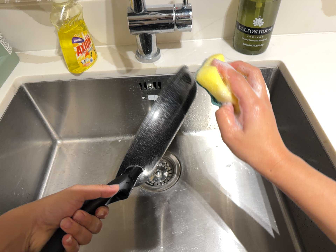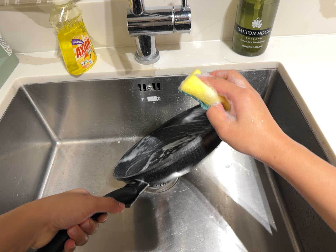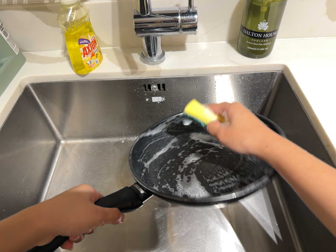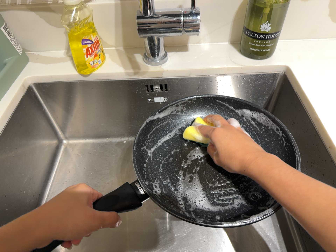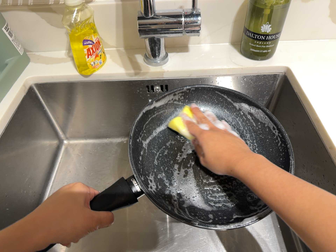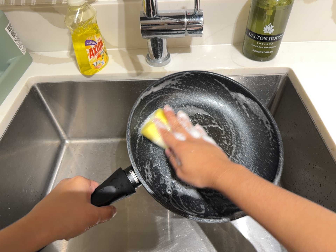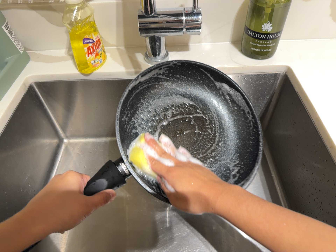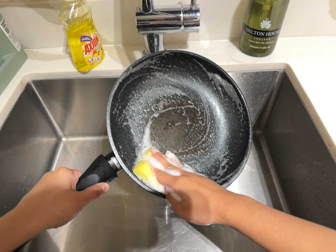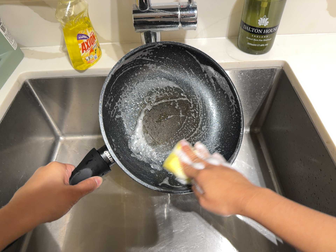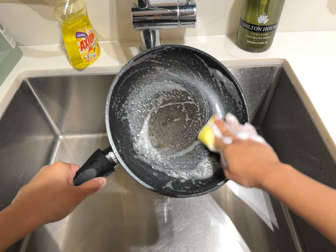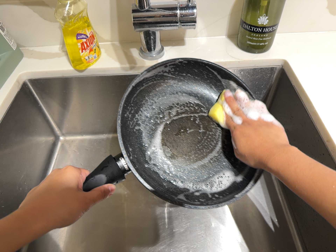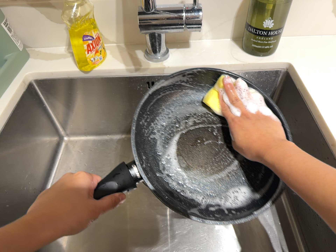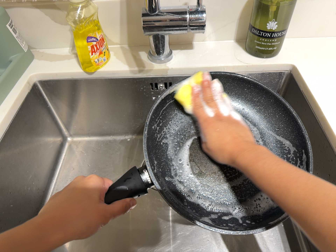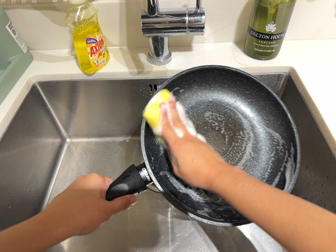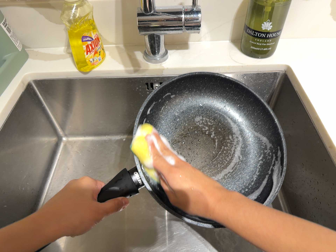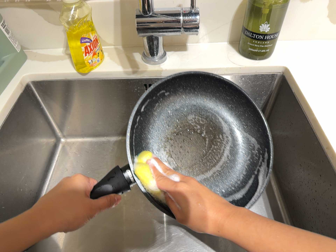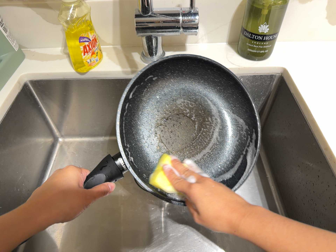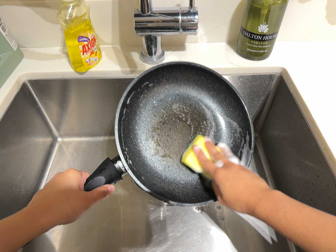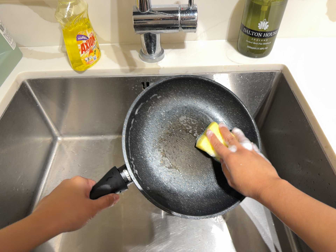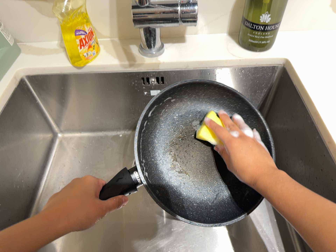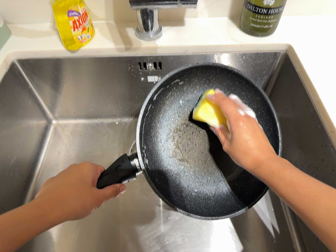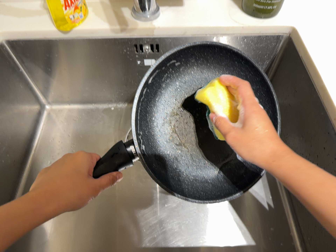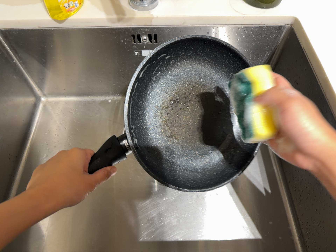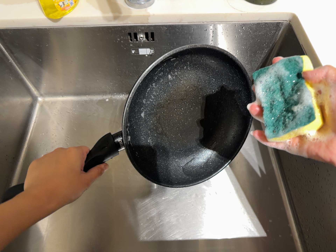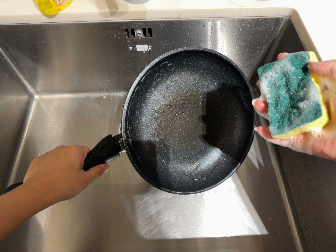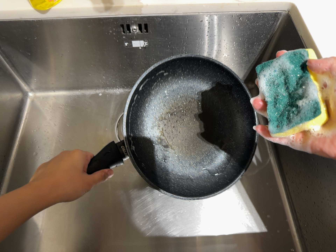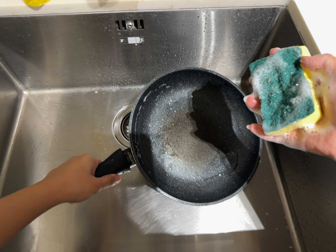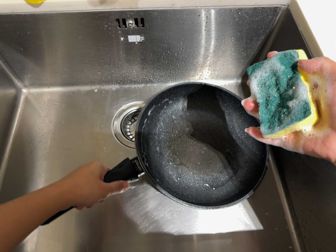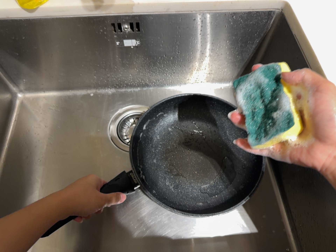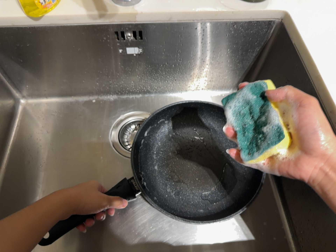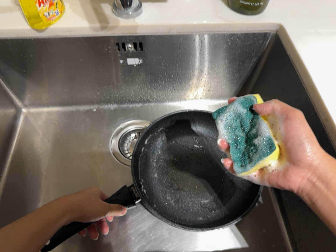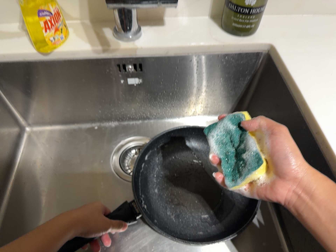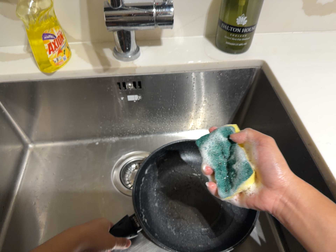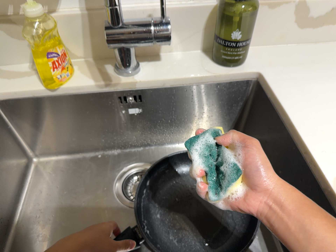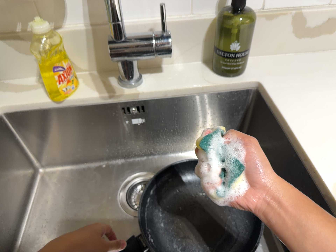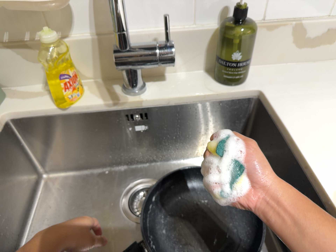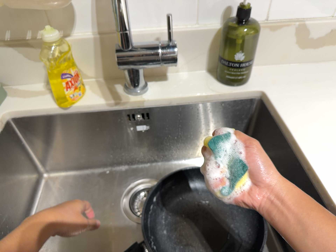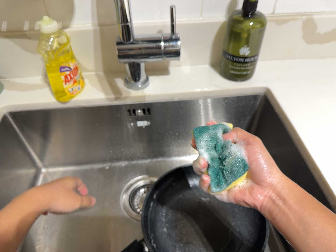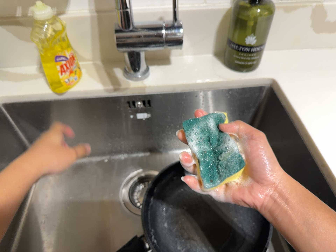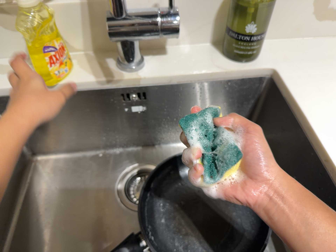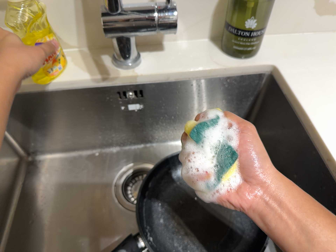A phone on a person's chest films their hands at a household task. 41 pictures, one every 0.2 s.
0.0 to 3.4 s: The camera shifts only a little, or ends up much as it began.
3.4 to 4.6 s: The camera travels forward, about 5 cm, so what stands in front looms larger. Its aim tips toward the bottom of its view by about 10 degrees, and the scene shifts upward.
4.6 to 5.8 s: The camera shifts only a little, or ends up much as it began.
5.8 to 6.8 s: The camera travels backward, about 7 cm, so what stands in front gets smaller. Its aim tips toward the top of its view by about 15 degrees, and the scene shifts downward.
6.8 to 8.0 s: The camera travels forward, about 7 cm, so what stands in front looms larger.
The film runs backward here.
